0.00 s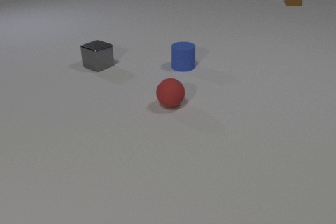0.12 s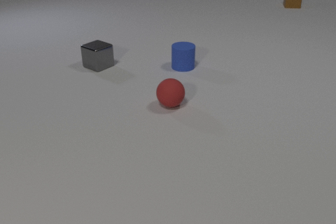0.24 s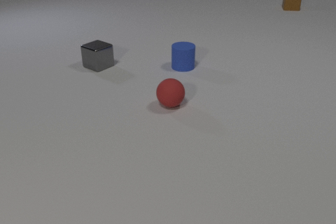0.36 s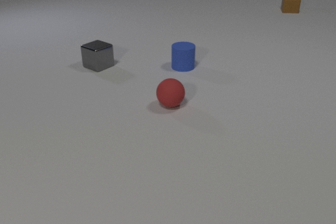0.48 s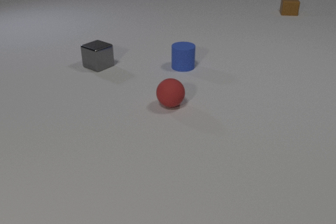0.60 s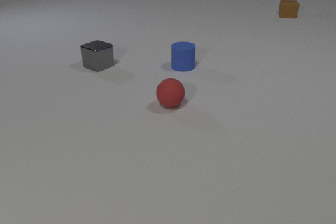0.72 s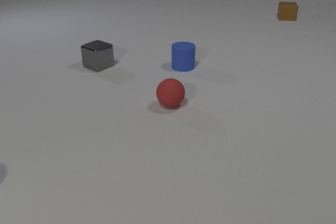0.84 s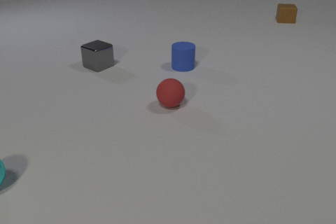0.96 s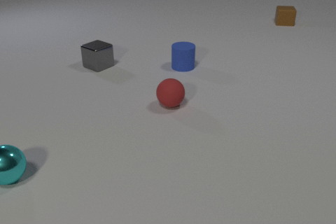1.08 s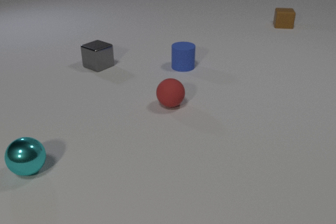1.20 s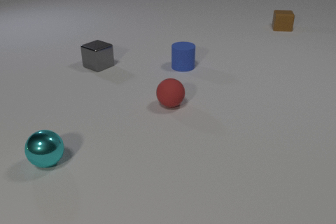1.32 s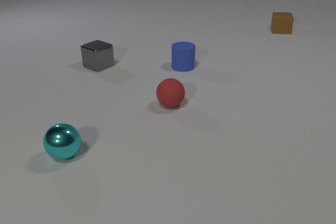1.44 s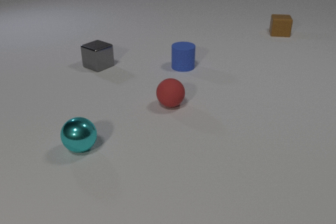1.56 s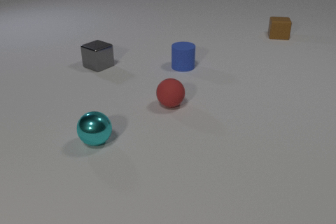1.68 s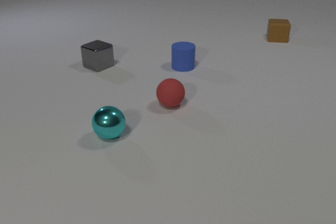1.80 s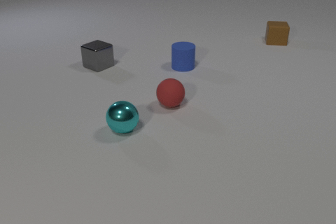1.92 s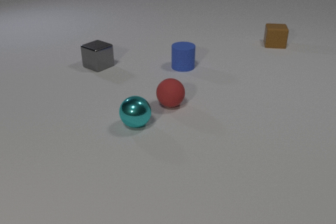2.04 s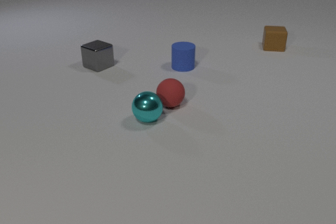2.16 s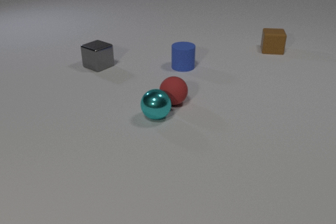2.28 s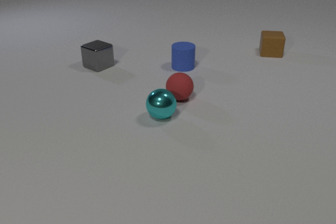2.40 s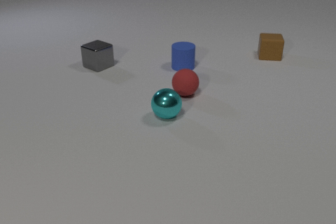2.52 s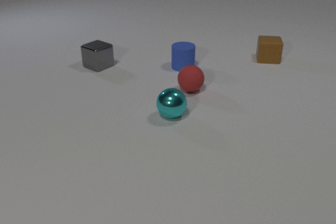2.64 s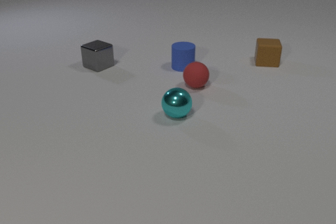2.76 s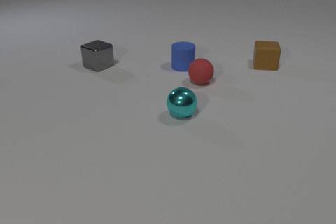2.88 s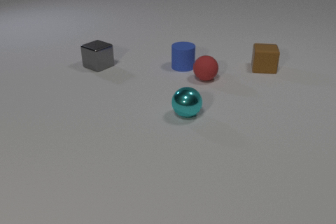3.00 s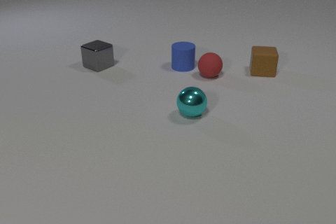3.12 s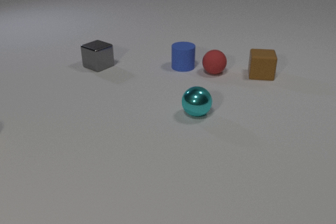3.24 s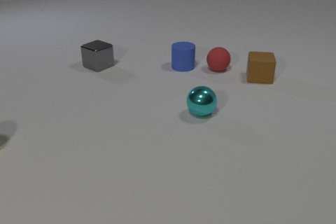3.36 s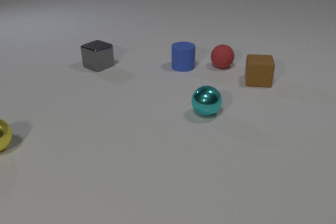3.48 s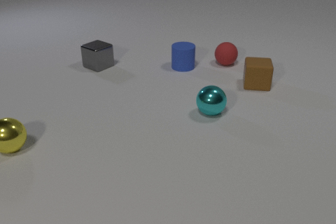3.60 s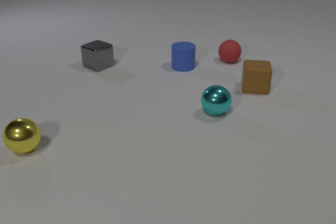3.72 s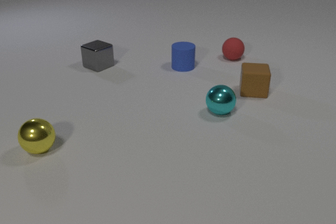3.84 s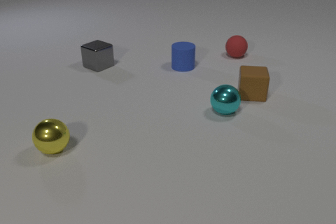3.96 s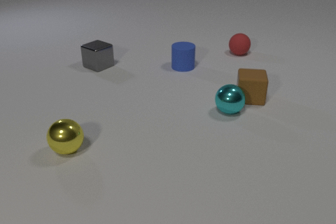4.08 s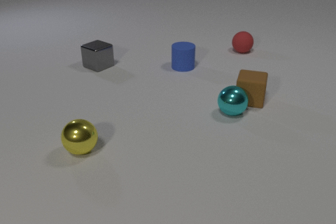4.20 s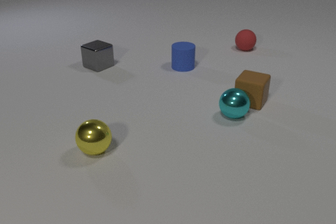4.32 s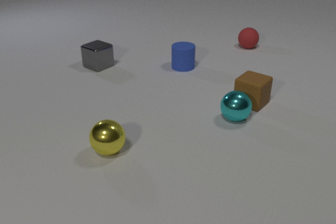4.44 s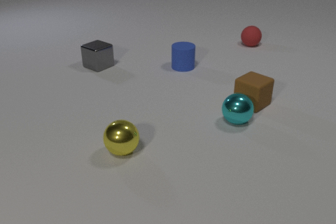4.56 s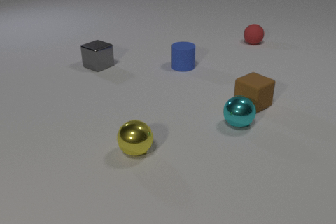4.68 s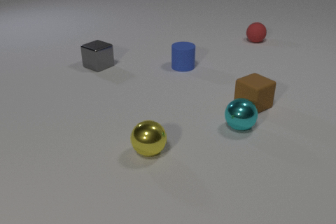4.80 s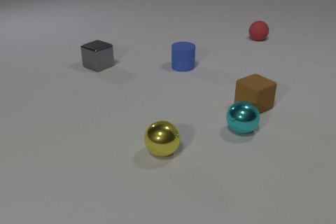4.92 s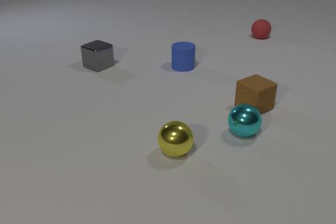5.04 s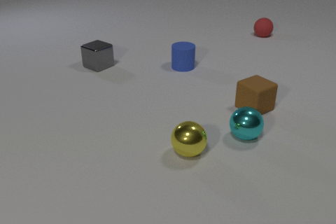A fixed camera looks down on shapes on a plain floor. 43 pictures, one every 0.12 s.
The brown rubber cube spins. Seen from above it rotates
clockwise.
The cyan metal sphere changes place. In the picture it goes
to the right.
0.00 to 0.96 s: The cyan metal sphere comes in at the left edge, rolls to the right. The brown rubber cube slides toward the camera.
0.96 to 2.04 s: The cyan metal sphere rolls to the right and away from the camera. The brown rubber cube slides toward the camera.
2.04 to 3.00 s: The cyan metal sphere rolls to the right. The red rubber sphere rolls away from the camera and to the right. The brown rubber cube slides toward the camera. The cyan metal sphere and the red rubber sphere collide.
3.00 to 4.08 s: The cyan metal sphere rolls to the right. The red rubber sphere rolls away from the camera and to the right. The brown rubber cube slides toward the camera. The yellow metal sphere comes in at the left edge, rolls to the right. The cyan metal sphere and the brown rubber cube collide.
4.08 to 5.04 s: The cyan metal sphere rolls toward the camera. The red rubber sphere rolls away from the camera. The brown rubber cube slides toward the camera, spins so that its near face slides to the left, clockwise seen from above. The yellow metal sphere rolls to the right.
What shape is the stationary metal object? cube.
How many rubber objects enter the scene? 0.
How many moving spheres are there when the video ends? 3.
